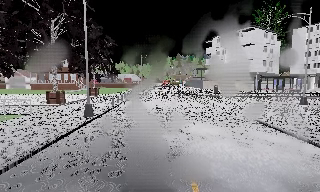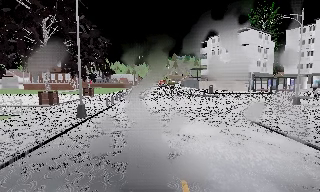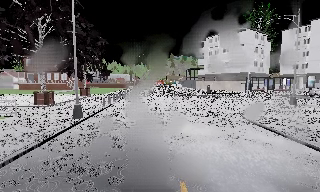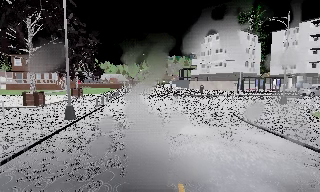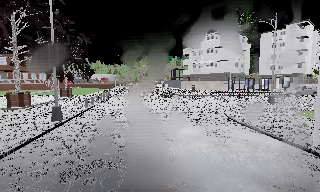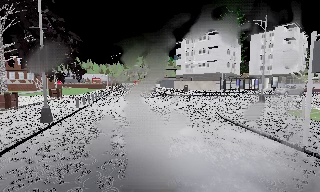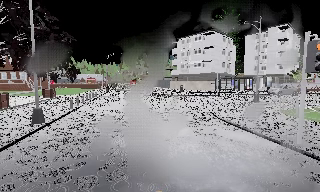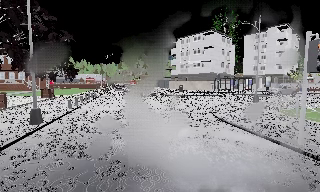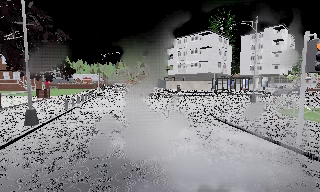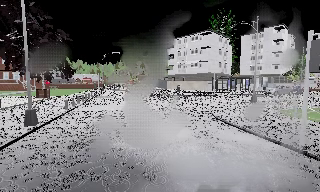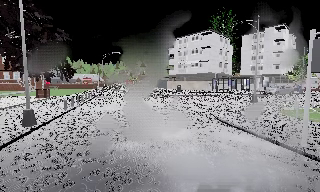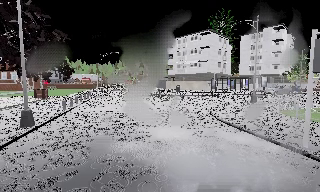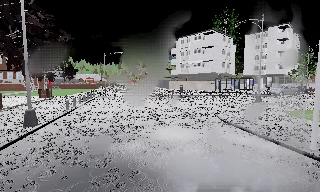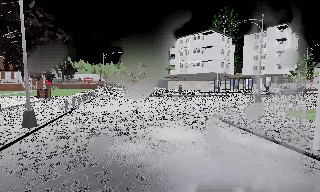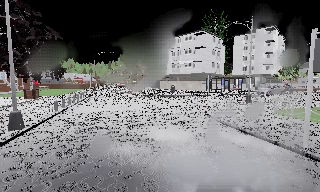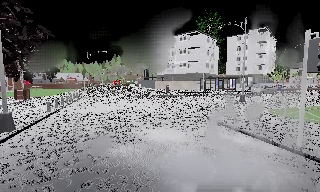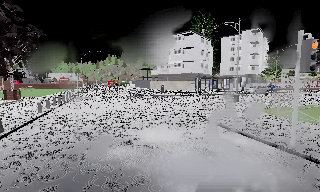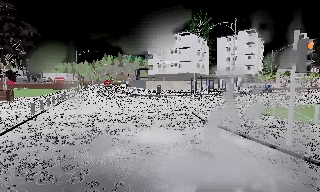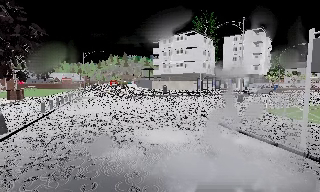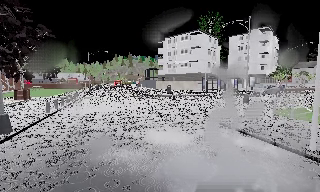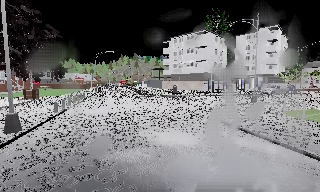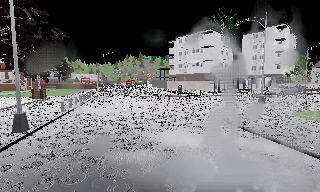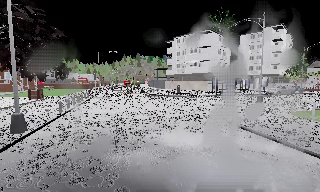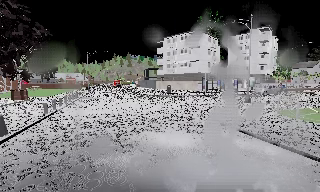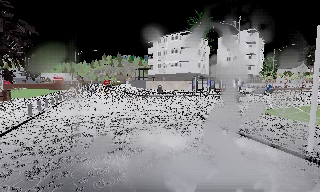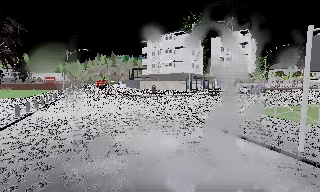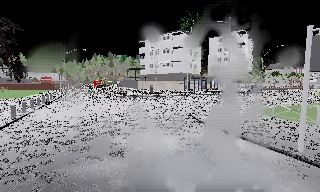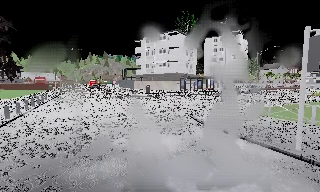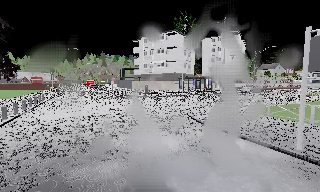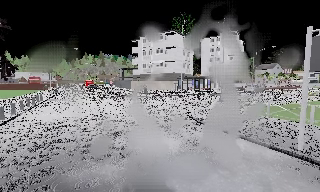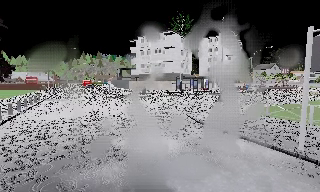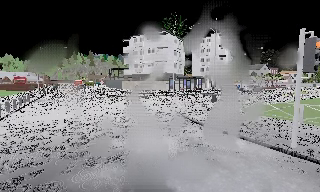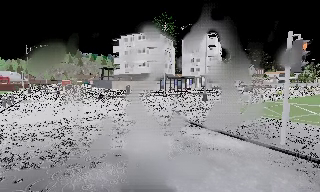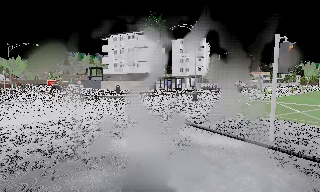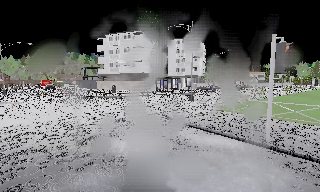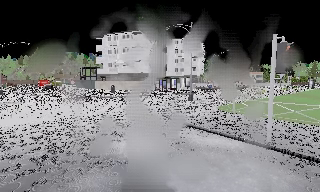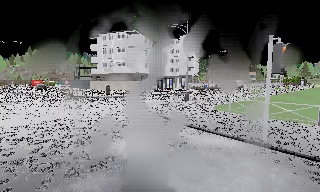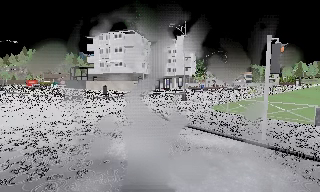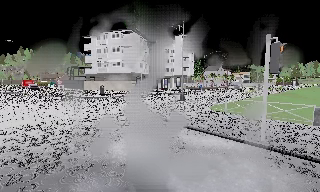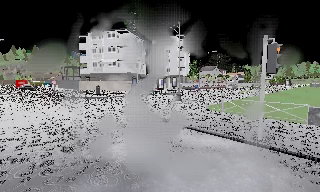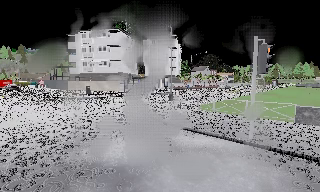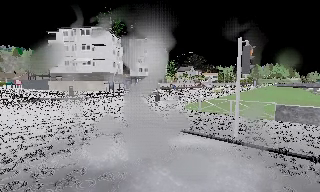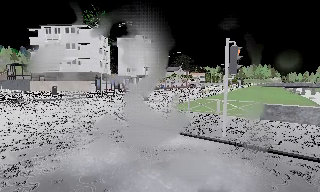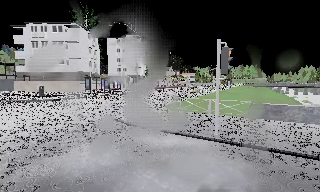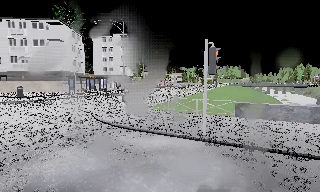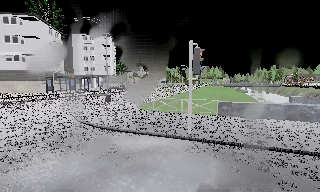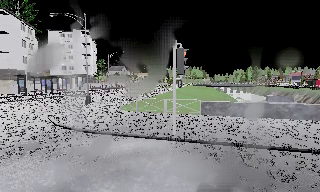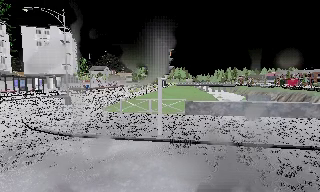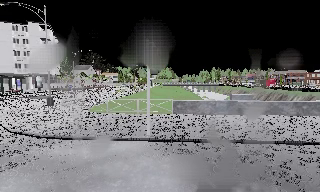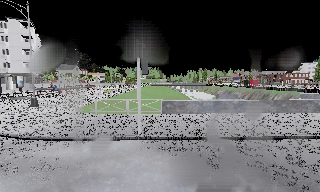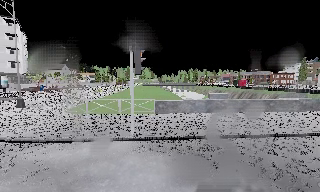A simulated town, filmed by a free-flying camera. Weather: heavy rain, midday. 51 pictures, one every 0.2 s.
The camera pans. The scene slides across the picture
to the left.
The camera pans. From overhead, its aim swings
clockwise.
0.0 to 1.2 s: The camera pans to its right, which is clockwise from overhead, by about 10 degrees.
1.2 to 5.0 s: The camera pans to its right, which is clockwise from overhead, by about 10 degrees. It travels forward, about 1.5 m, so what stands in front looms larger.
5.0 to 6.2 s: The camera travels to its left, about 0.5 m.
6.2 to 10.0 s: The camera pans to its right, which is clockwise from overhead, by about 65 degrees. It travels to its left and forward, about 1.5 m.
The film runs backward here.
